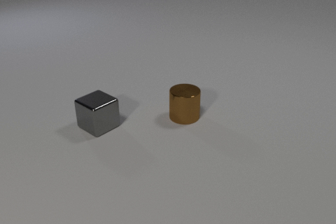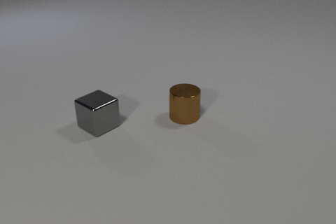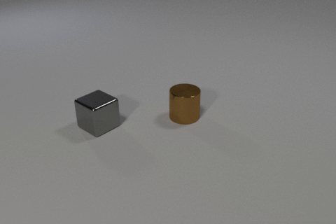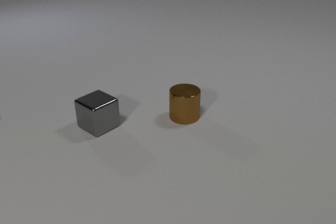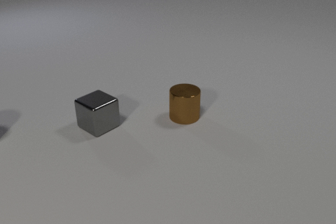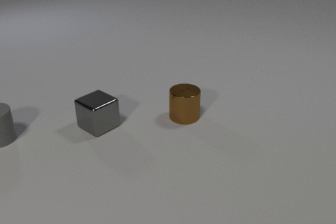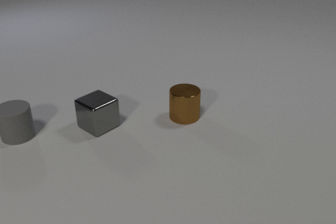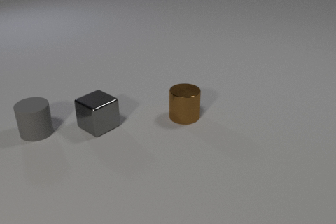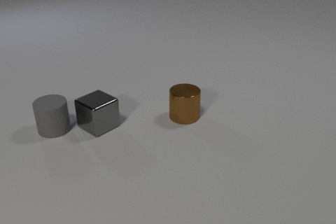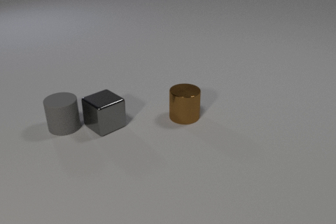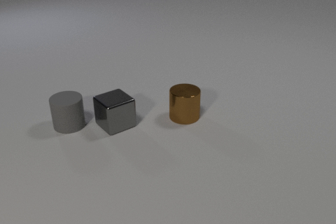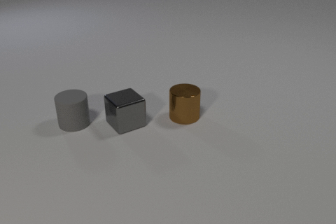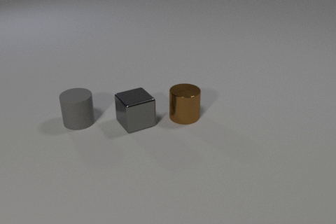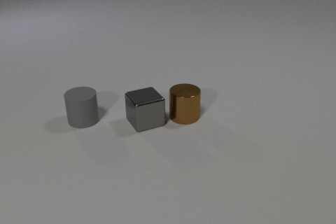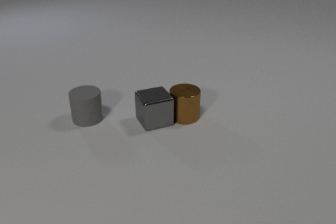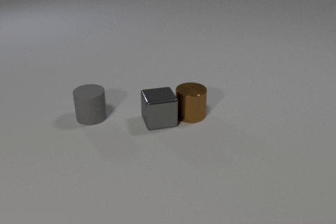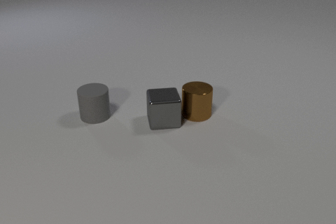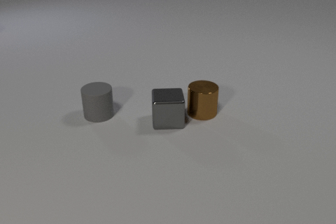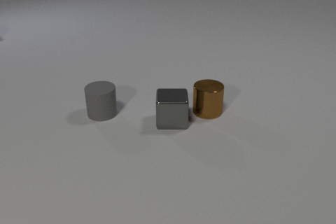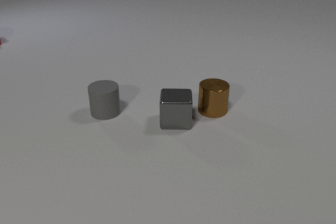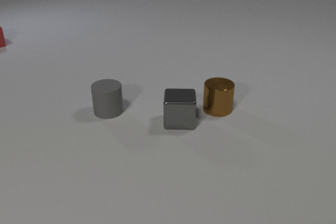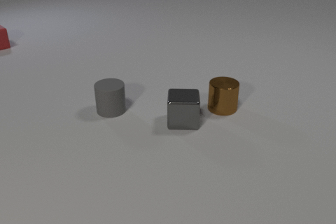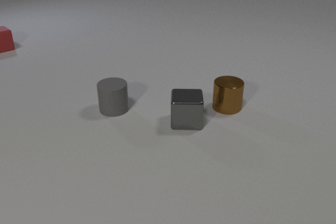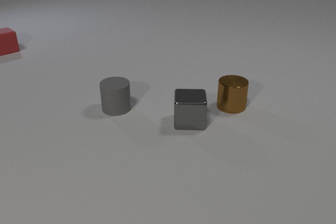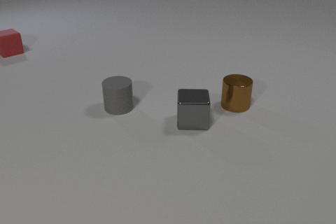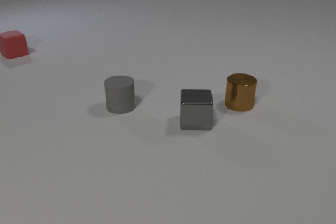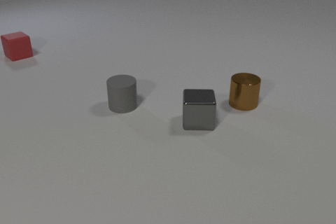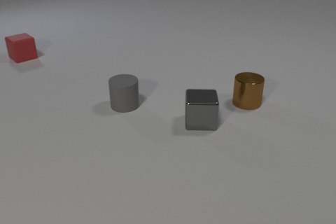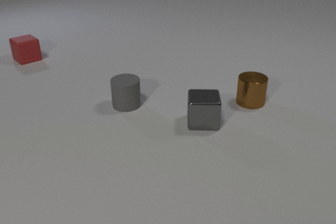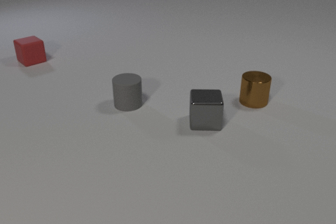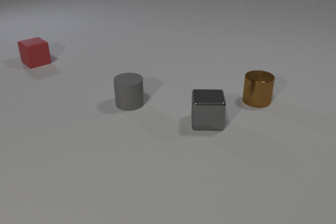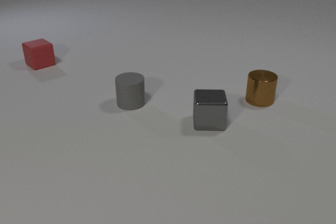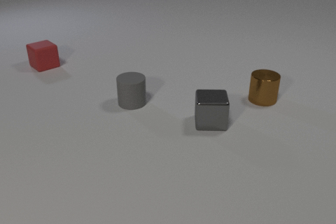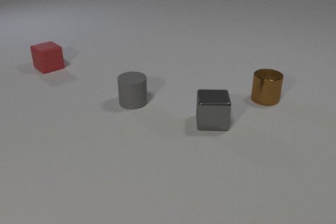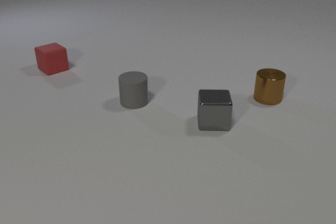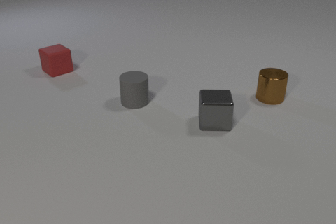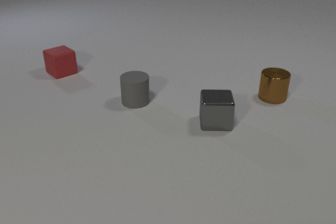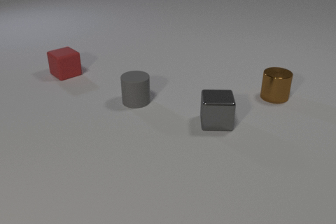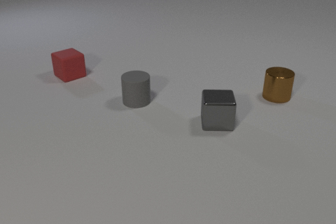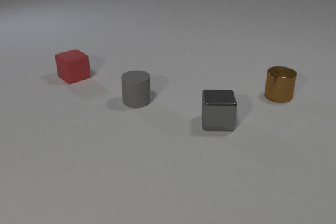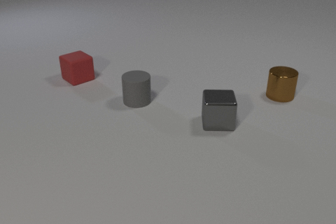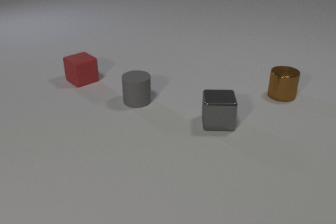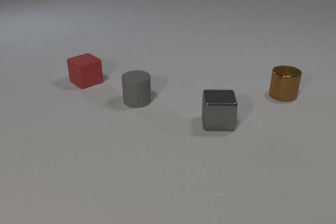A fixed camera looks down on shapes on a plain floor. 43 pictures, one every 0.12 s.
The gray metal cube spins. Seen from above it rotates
clockwise.
The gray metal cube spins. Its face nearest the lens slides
to the left.
0.00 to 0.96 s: The gray rubber cylinder comes in at the left edge, slides to the right.
0.96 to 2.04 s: The gray rubber cylinder slides to the right and away from the camera. The gray metal cube slides to the right, spins so that its near face slides to the left, clockwise seen from above. The brown metal cylinder slides to the right and away from the camera. The gray rubber cylinder and the gray metal cube collide. The gray metal cube and the brown metal cylinder collide.
2.04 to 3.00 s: The gray rubber cylinder slides to the right and away from the camera. The gray metal cube slides to the right. The brown metal cylinder slides to the right and away from the camera. The red rubber cube comes in at the left edge, slides toward the camera and to the right.
3.00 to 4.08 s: The gray rubber cylinder slides to the right and away from the camera. The gray metal cube slides to the right. The brown metal cylinder slides to the right and away from the camera. The red rubber cube slides toward the camera and to the right.
4.08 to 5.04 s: The brown metal cylinder slides to the right and away from the camera. The red rubber cube slides toward the camera and to the right.
How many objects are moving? 4.
How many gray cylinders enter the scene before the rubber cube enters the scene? 1.
How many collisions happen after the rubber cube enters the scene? 0.
